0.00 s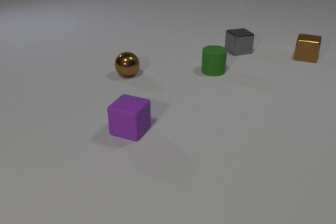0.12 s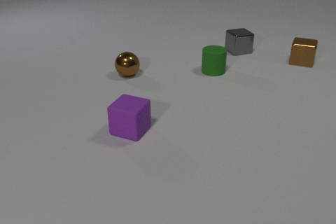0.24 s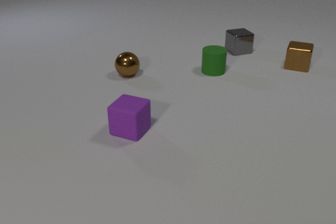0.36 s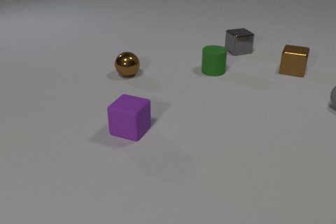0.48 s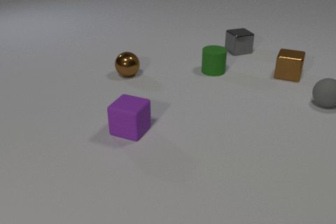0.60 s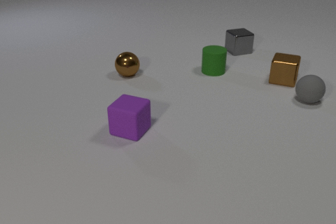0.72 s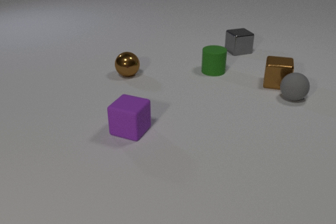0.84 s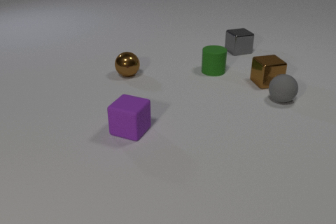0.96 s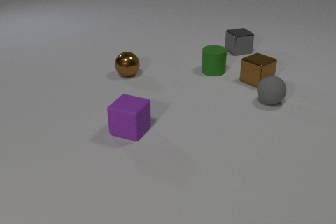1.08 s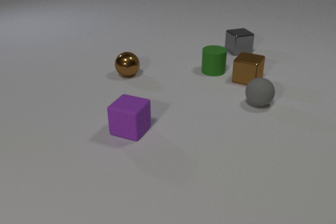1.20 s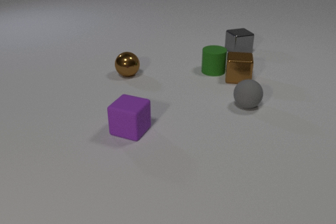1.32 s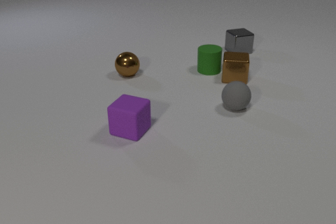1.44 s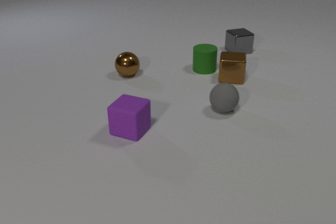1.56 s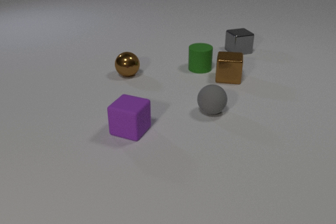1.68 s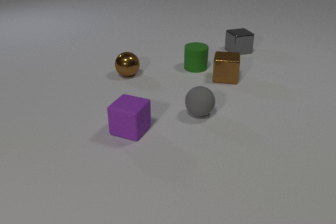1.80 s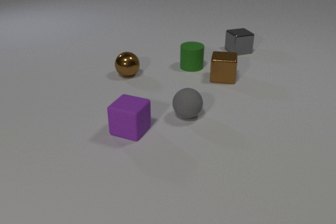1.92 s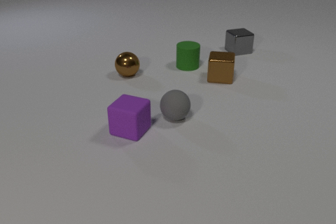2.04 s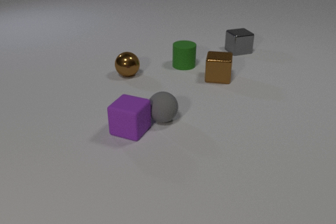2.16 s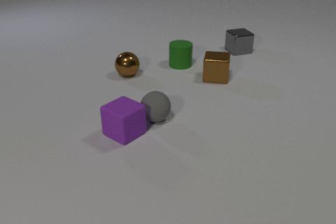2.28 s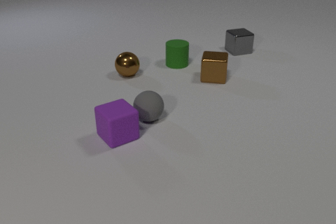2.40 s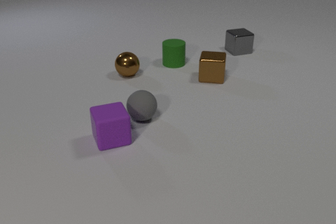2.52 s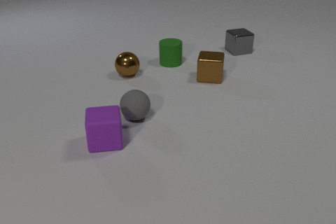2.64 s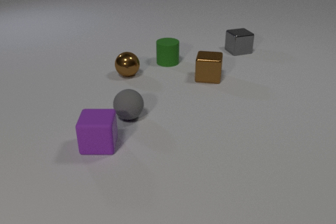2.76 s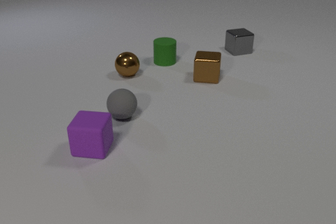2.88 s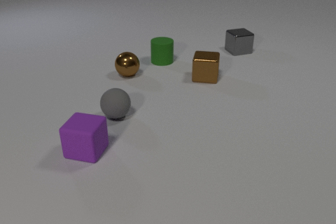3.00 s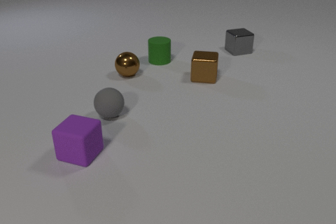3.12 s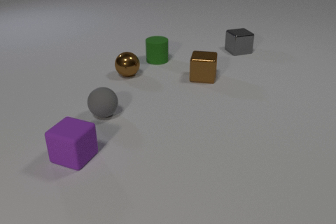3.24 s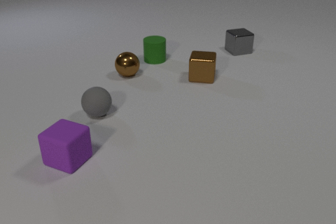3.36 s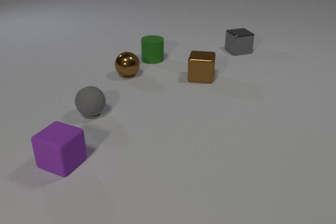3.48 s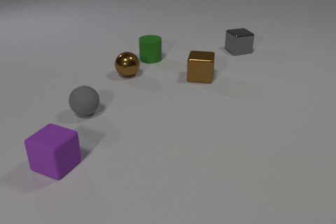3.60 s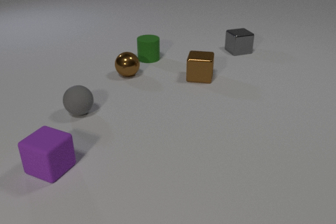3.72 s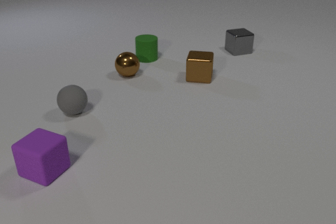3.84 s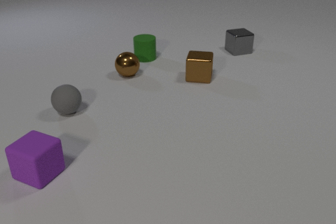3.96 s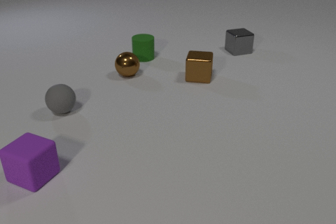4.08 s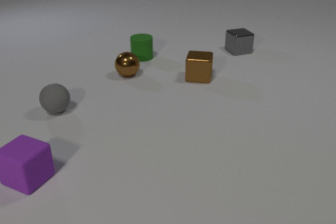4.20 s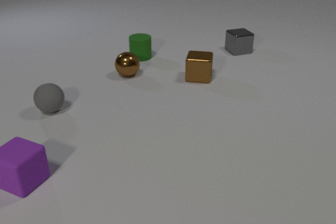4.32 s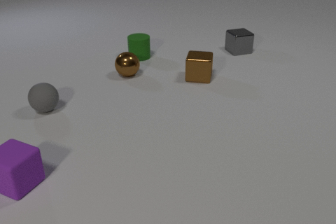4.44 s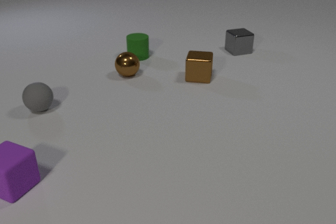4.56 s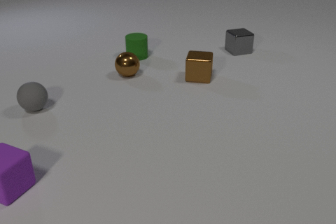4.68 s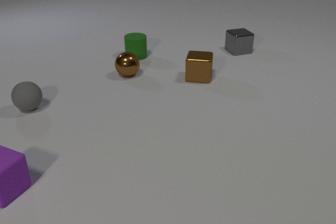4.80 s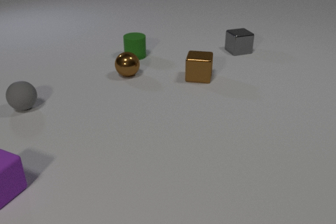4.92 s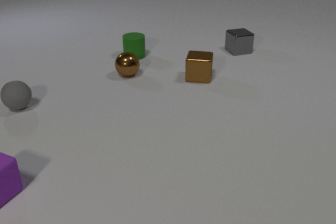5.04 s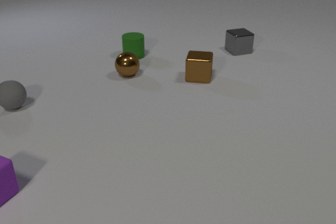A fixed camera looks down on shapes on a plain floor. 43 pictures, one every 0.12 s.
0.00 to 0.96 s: The brown metal cube slides toward the camera and to the left, spins counterclockwise seen from above by about 60 degrees, its near face sliding to the right. The gray rubber sphere comes in at the right edge, rolls to the left. The brown metal cube and the gray rubber sphere collide.
0.96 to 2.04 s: The brown metal cube slides to the left, spins so that its near face slides to the right, counterclockwise seen from above. The gray rubber sphere rolls to the left and toward the camera. The green rubber cylinder slides to the left and away from the camera. The brown metal cube and the green rubber cylinder collide. The gray rubber sphere and the purple rubber cube collide.
2.04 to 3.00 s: The brown metal cube slides to the left. The gray rubber sphere rolls to the left. The green rubber cylinder slides to the left and away from the camera. The purple rubber cube slides to the left and toward the camera, spins so that its near face slides to the left, clockwise seen from above.
3.00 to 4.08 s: The brown metal cube slides to the left. The gray rubber sphere rolls to the left and away from the camera. The green rubber cylinder slides to the left and away from the camera. The purple rubber cube slides to the left and toward the camera.
4.08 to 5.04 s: The gray rubber sphere rolls to the left and away from the camera. The green rubber cylinder slides to the left and away from the camera. The purple rubber cube slides to the left.
What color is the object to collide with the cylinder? brown.
What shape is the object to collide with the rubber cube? sphere.
How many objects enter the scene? 1.
